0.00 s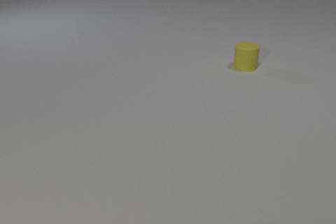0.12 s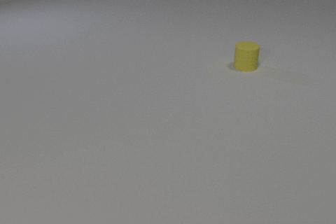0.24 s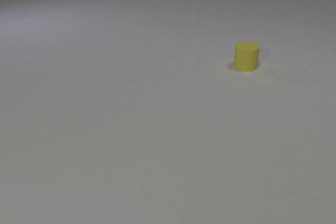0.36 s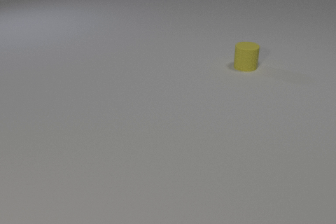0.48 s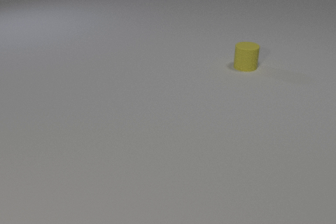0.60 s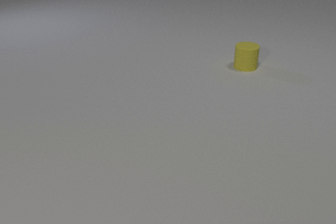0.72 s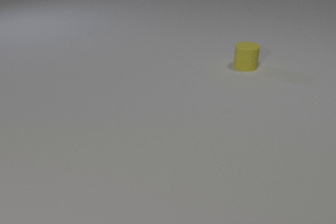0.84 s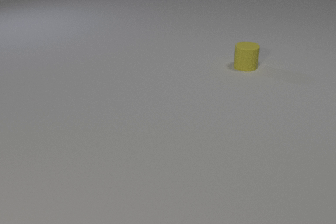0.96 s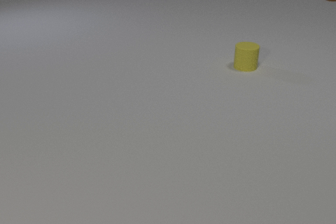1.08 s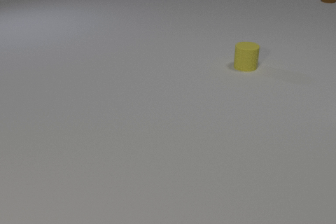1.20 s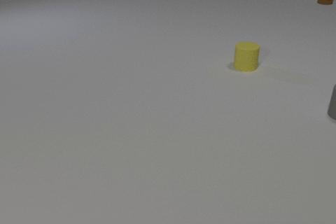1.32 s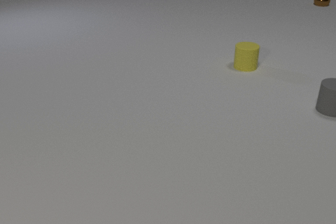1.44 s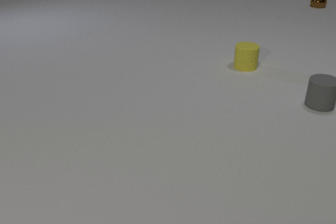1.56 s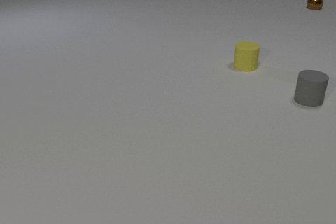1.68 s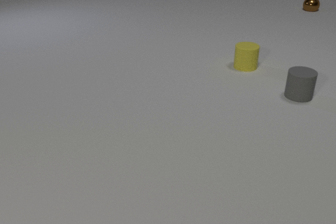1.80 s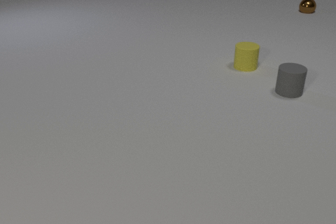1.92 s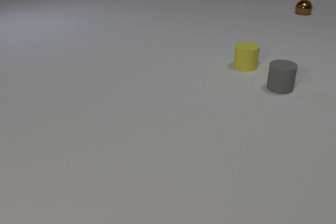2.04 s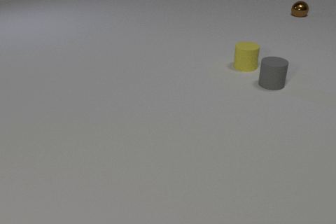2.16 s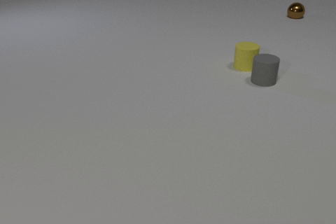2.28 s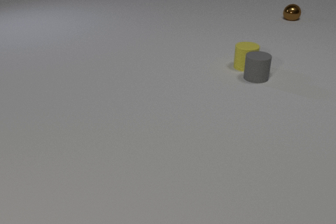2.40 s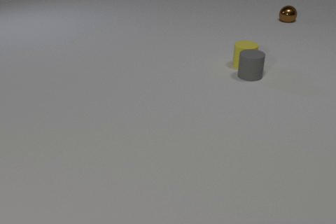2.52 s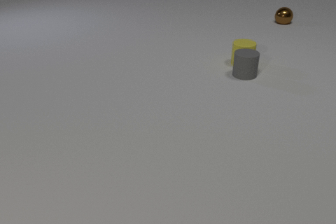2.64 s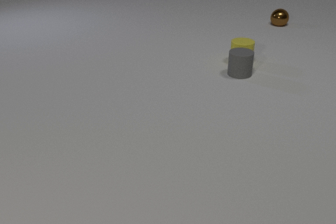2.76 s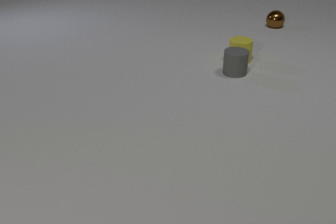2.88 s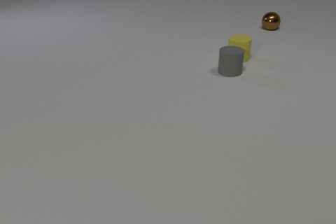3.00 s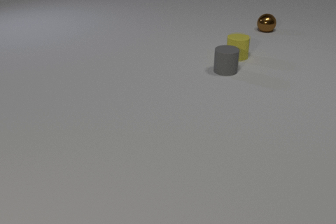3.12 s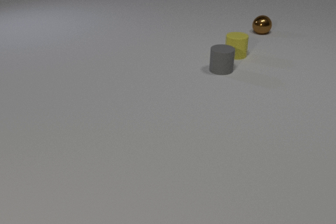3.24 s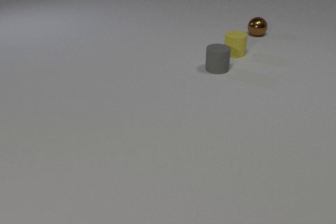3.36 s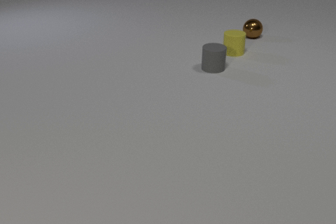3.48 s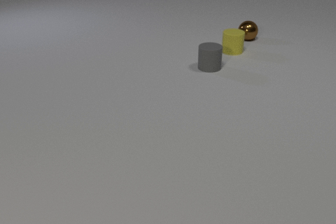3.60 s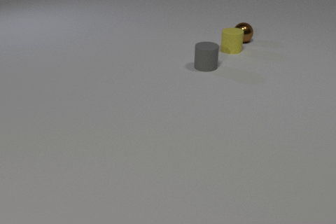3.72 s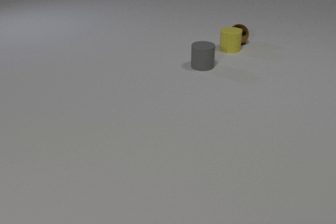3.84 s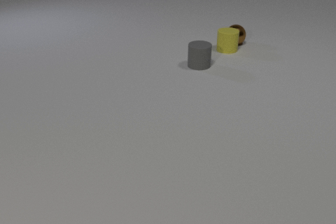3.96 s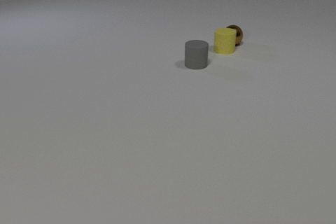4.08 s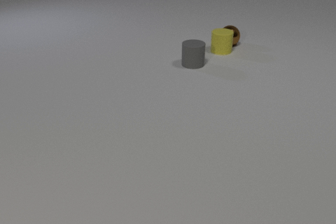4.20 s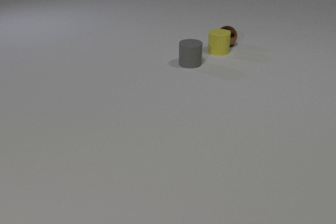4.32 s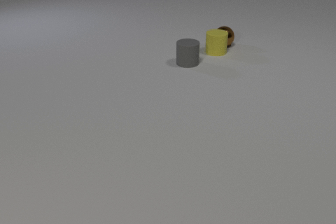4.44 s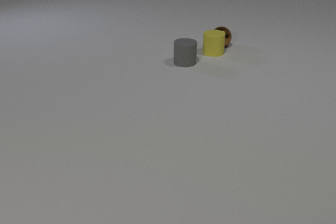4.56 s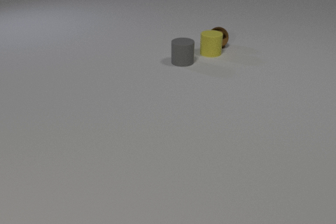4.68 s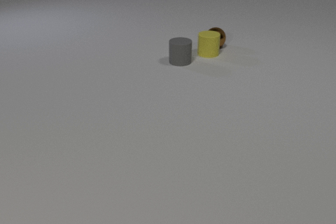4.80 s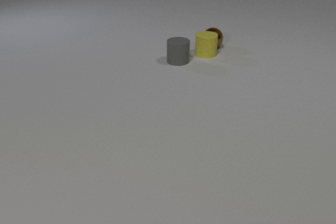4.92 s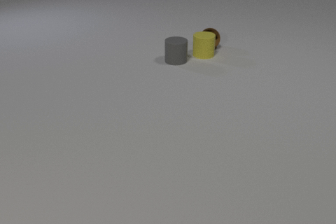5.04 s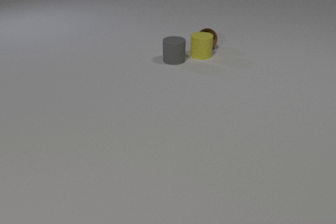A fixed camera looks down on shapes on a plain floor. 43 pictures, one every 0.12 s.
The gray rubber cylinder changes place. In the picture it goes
to the left.
The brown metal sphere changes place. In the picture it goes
toward the camera.
0.00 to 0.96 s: The brown metal sphere comes in at the top edge, rolls toward the camera.
0.96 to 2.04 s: The gray rubber cylinder comes in at the right edge, slides to the left and away from the camera. The brown metal sphere rolls toward the camera and to the left.
2.04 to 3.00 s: The gray rubber cylinder slides to the left and away from the camera. The yellow rubber cylinder slides away from the camera. The brown metal sphere rolls toward the camera and to the left. The gray rubber cylinder and the yellow rubber cylinder collide.
3.00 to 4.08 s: The gray rubber cylinder slides to the left and away from the camera. The yellow rubber cylinder slides to the left and away from the camera. The brown metal sphere rolls toward the camera and to the left. The yellow rubber cylinder and the brown metal sphere collide.
4.08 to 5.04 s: The gray rubber cylinder slides to the left and away from the camera. The yellow rubber cylinder slides to the left and toward the camera. The brown metal sphere rolls to the left and toward the camera.
Are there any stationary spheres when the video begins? no.
What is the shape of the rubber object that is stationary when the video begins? cylinder.
What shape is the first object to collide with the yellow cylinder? cylinder.
